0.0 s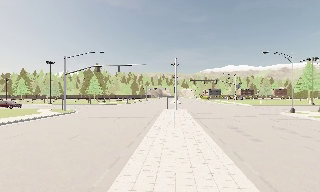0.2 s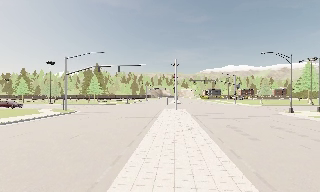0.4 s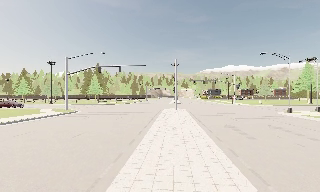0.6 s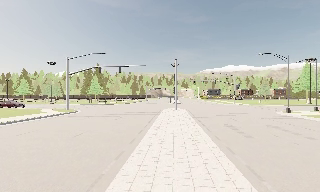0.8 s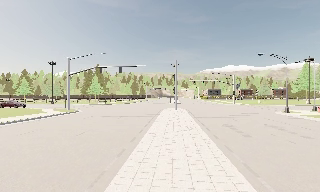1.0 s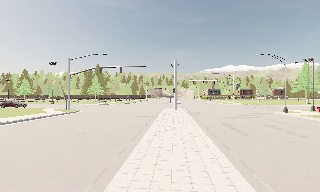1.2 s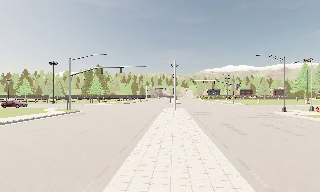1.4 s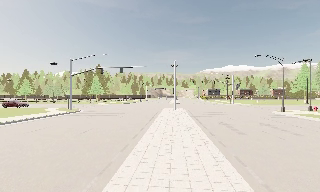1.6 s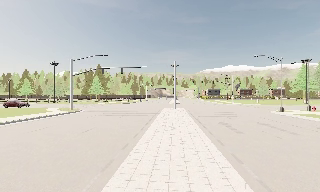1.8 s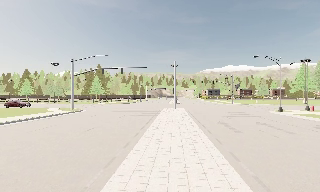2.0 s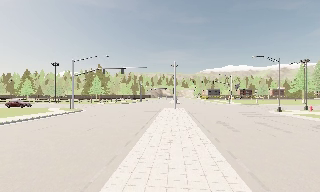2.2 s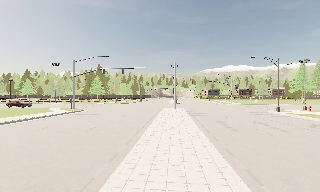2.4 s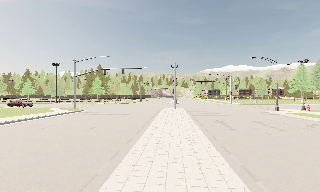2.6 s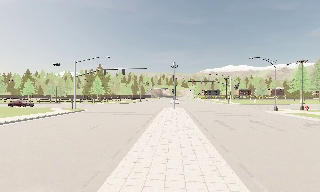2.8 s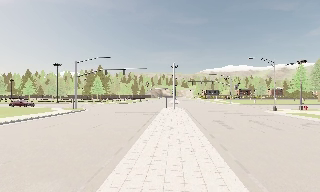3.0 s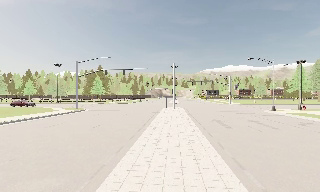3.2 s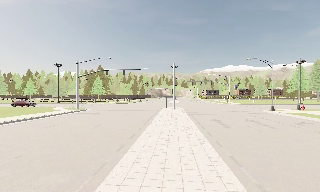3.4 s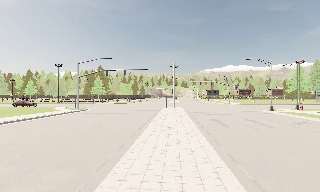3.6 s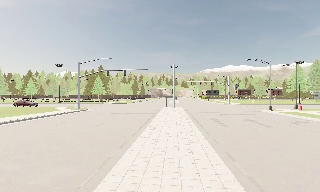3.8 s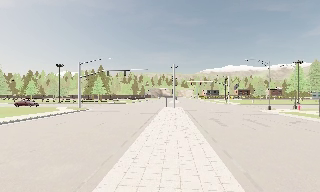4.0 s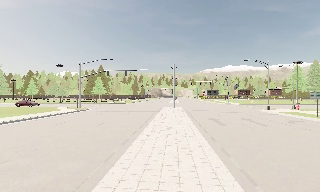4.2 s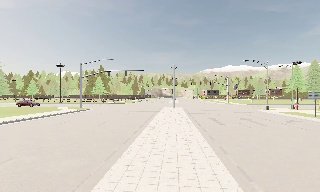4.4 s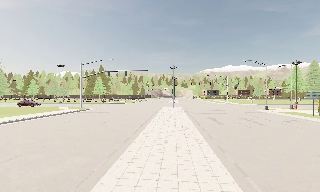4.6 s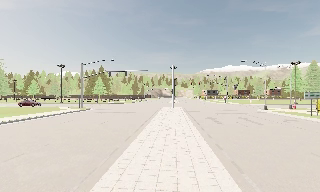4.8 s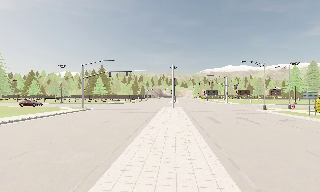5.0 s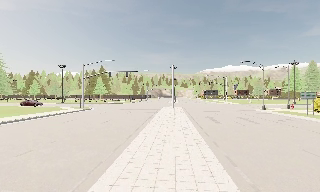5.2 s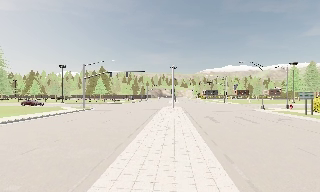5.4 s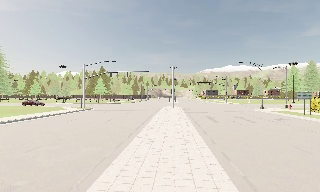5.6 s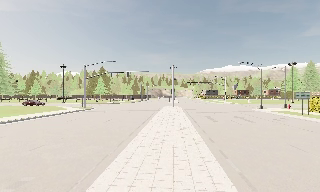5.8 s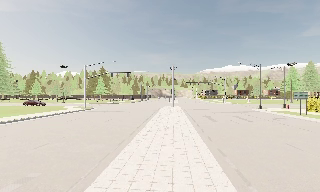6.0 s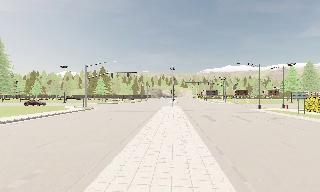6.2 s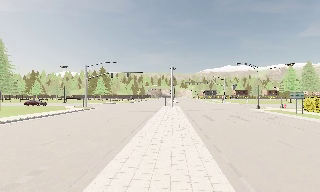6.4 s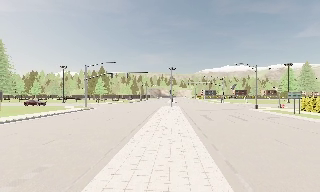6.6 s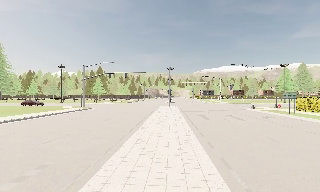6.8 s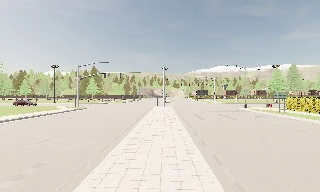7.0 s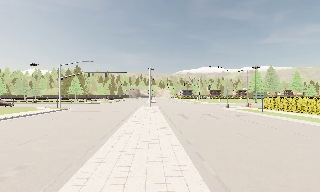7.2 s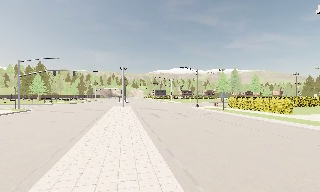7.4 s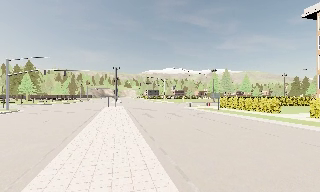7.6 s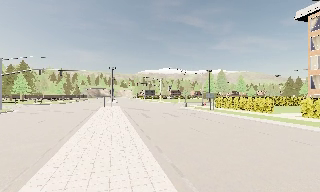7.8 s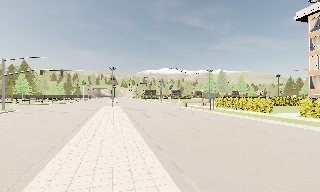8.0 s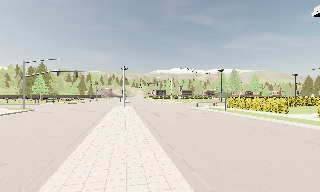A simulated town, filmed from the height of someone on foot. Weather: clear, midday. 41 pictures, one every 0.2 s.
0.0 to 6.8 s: The camera travels backward, about 8 m, so what stands in front gets smaller.
6.8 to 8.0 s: The camera swings to its right by about 15 degrees, and the scene slides to the left. It travels backward, about 1 m, so what stands in front gets smaller.
The film runs backward here.
